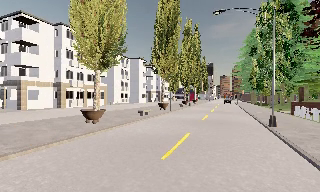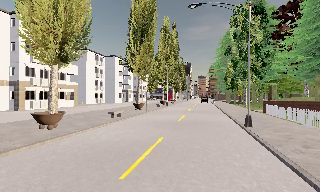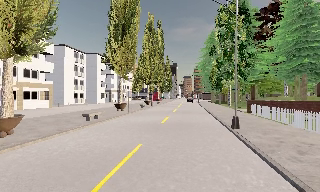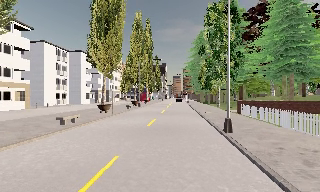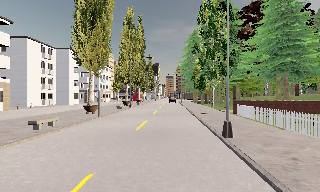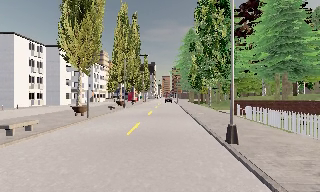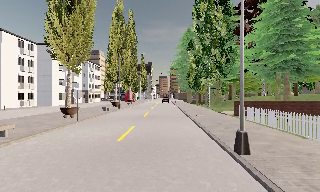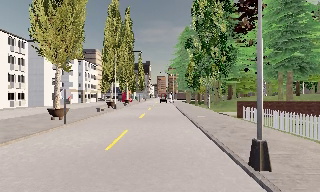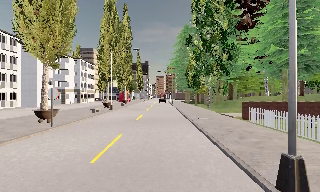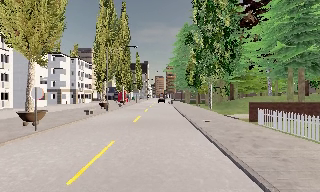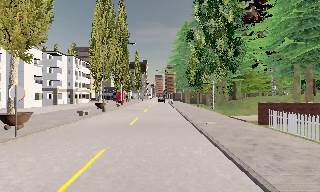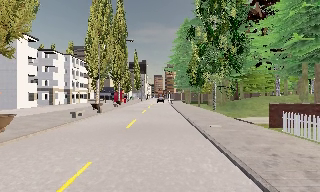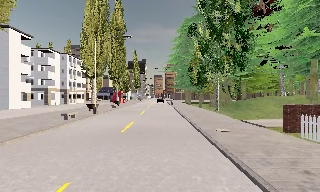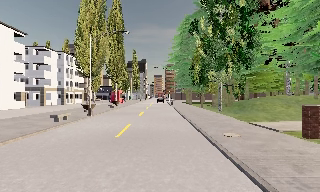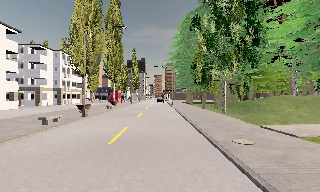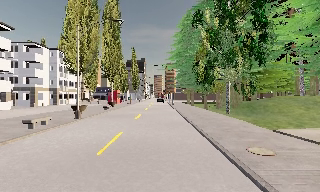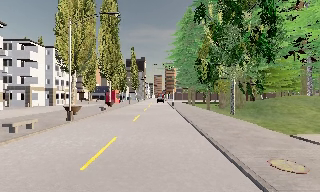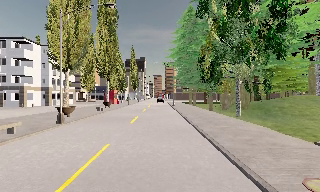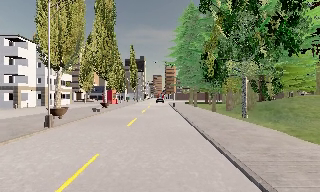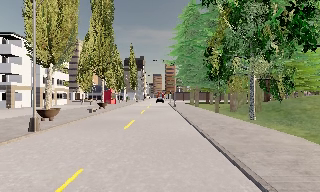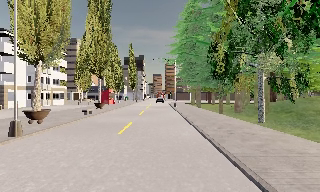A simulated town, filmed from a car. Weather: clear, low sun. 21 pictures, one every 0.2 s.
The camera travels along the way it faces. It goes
forward.
0.0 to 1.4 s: The camera swings to its right by about 20 degrees, and the scene slides to the left. It travels forward, about 8 m, so what stands in front looms larger.
1.4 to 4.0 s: The camera travels forward, about 14 m, so what stands in front looms larger.
The film runs forward here.
